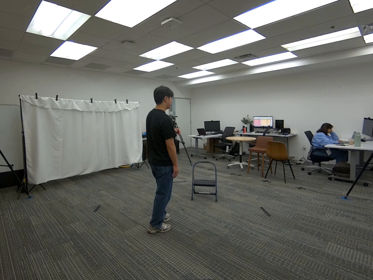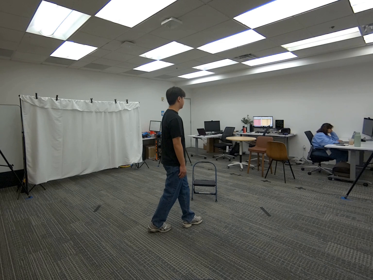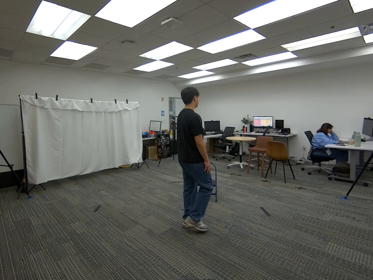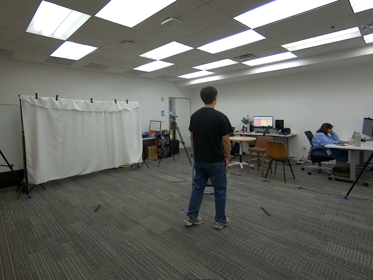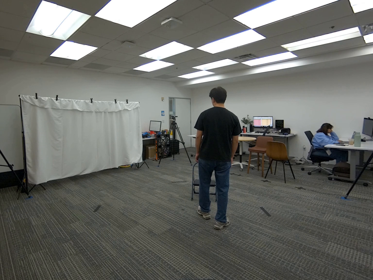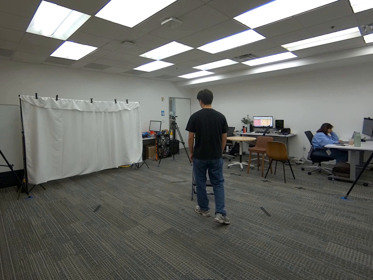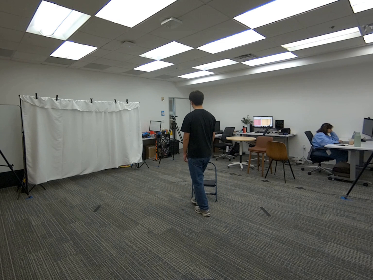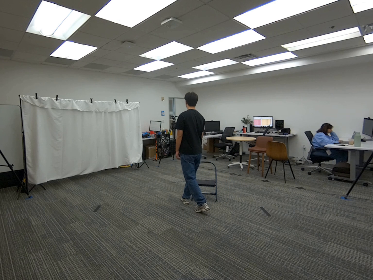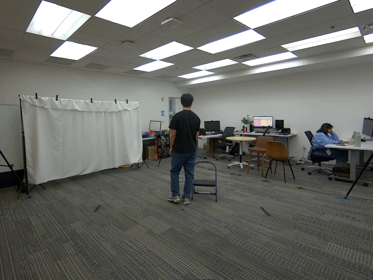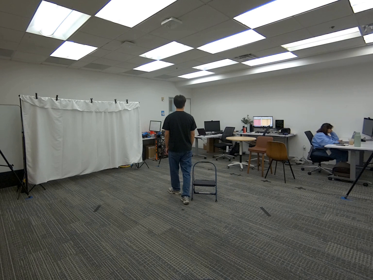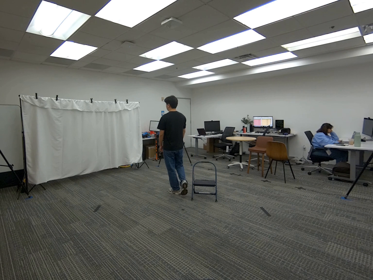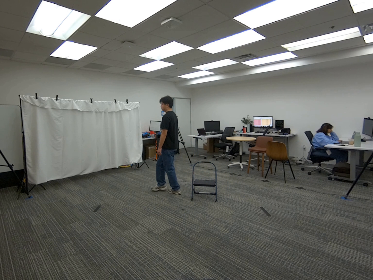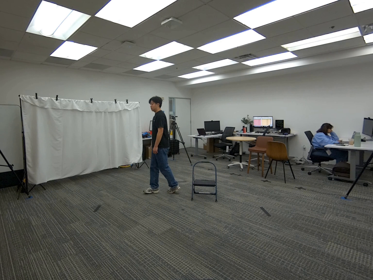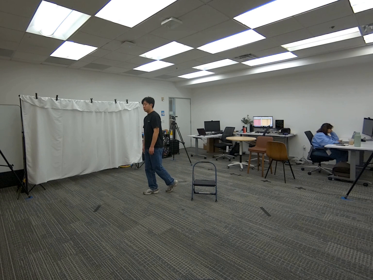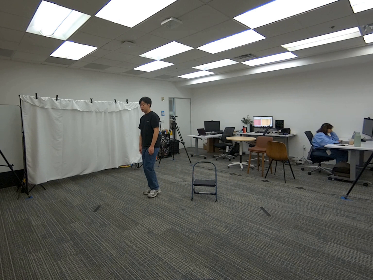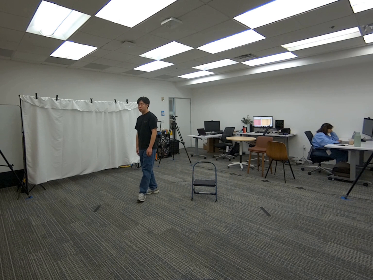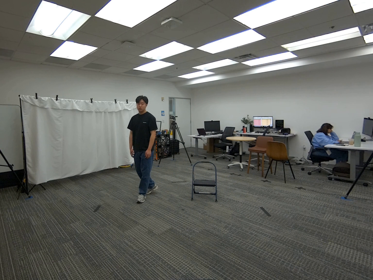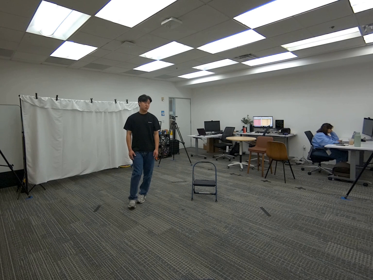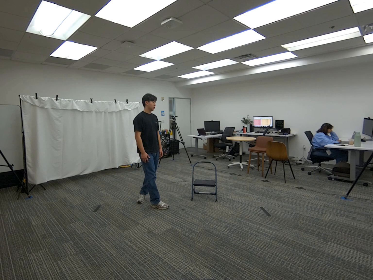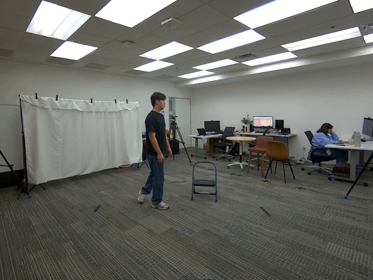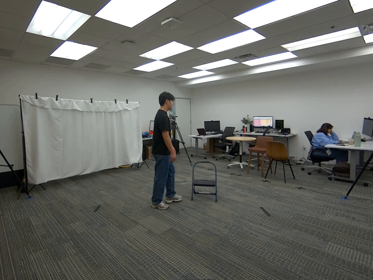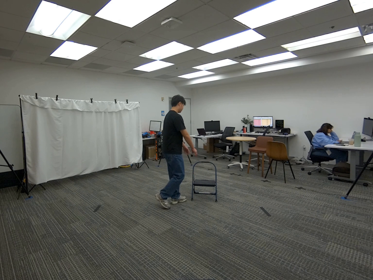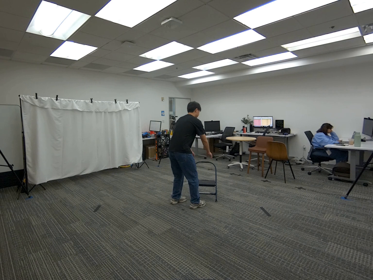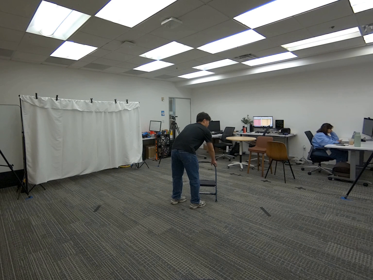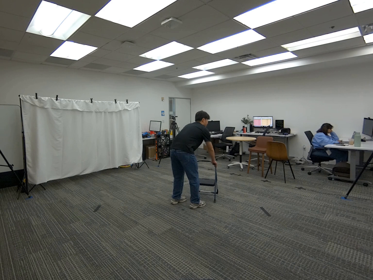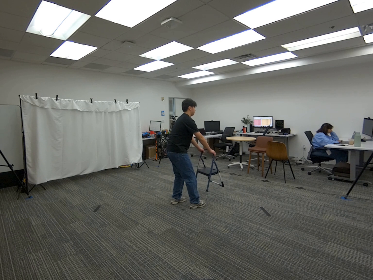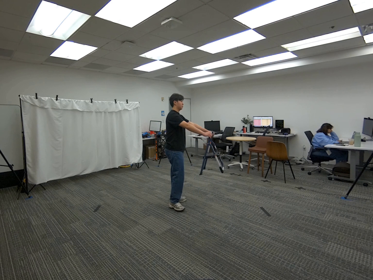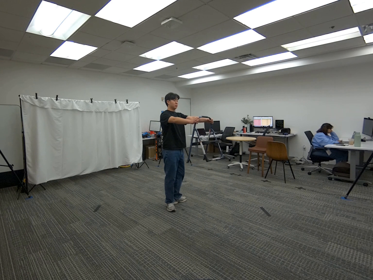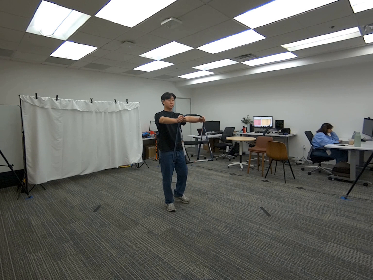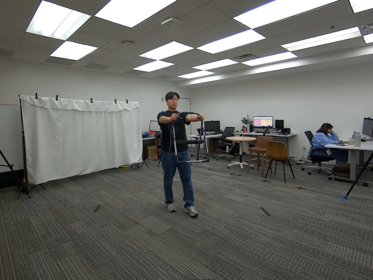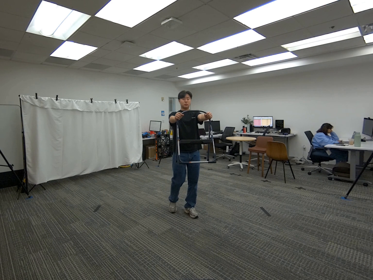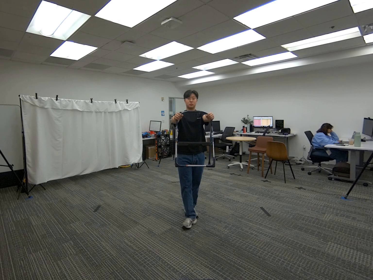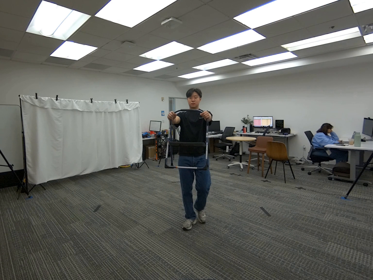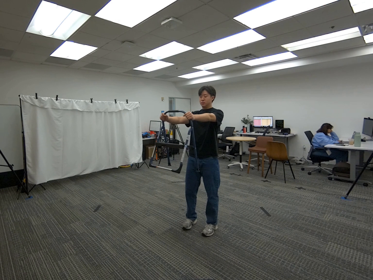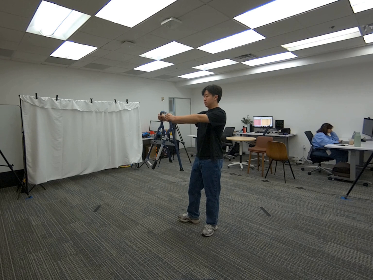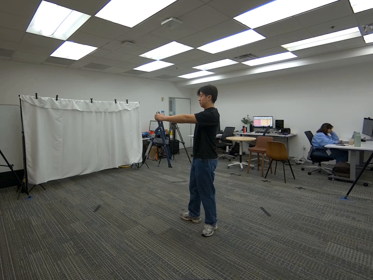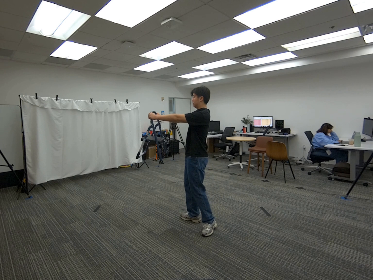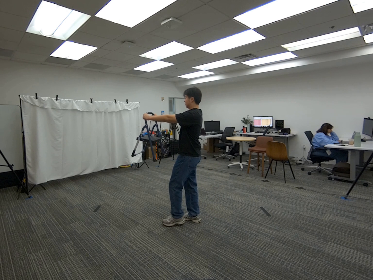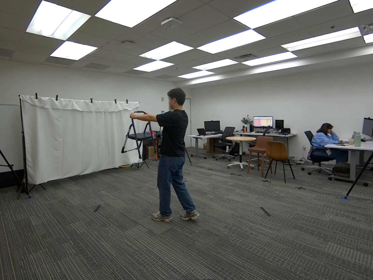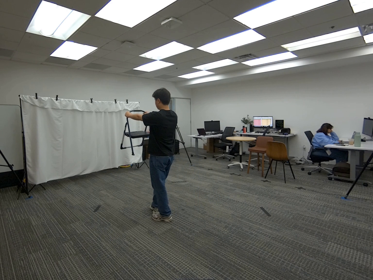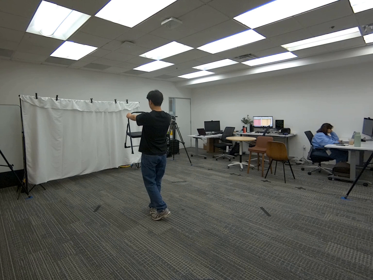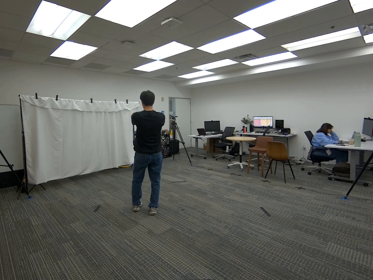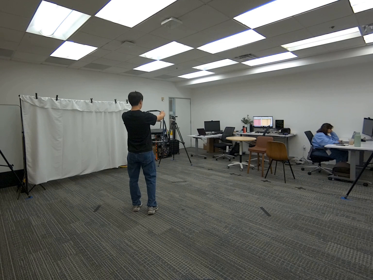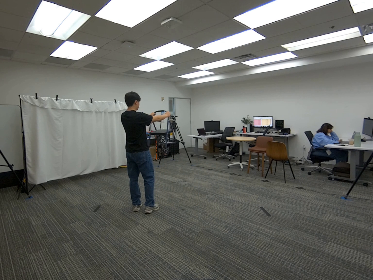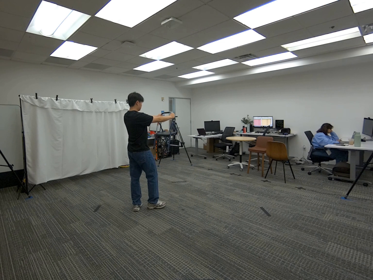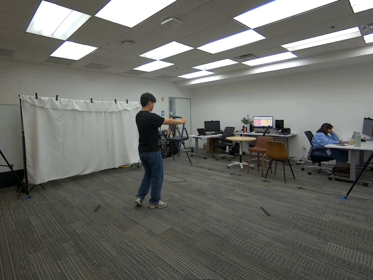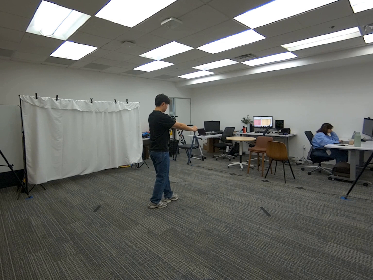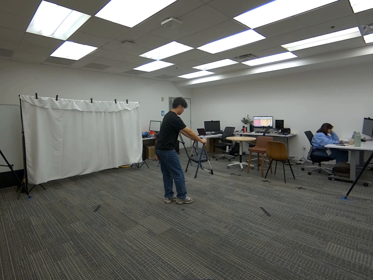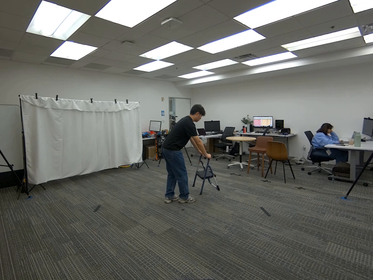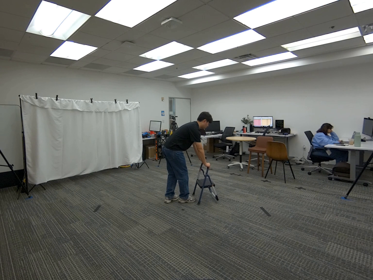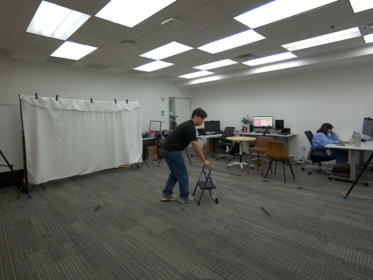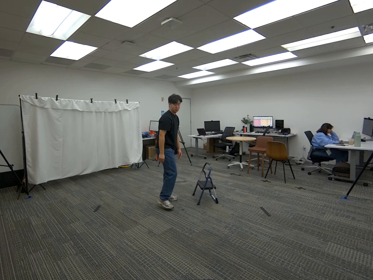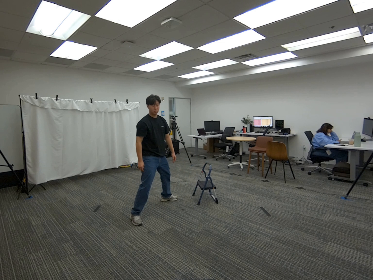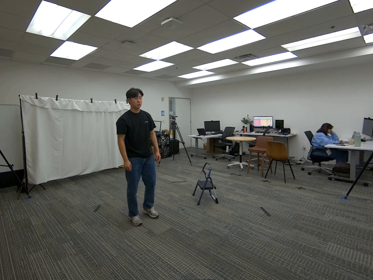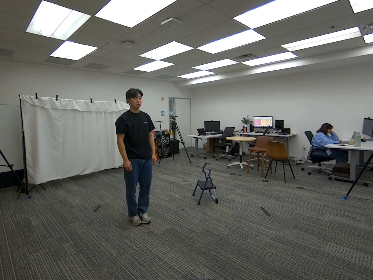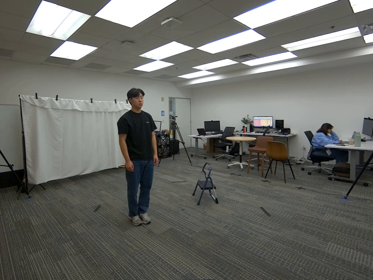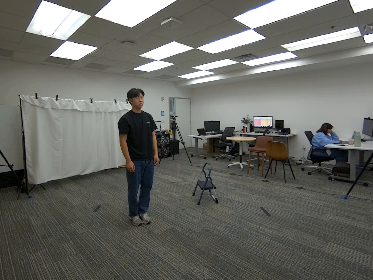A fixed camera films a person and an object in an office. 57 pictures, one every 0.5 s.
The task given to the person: Walk over to the step ladder. Grasp the handle with both hands and hold it in front of you, walking around the bounding area until end of sequence. Put the ladder back on the floor when finished.
